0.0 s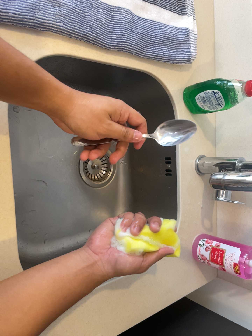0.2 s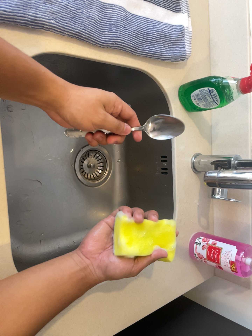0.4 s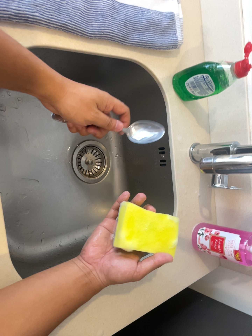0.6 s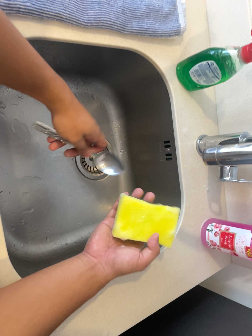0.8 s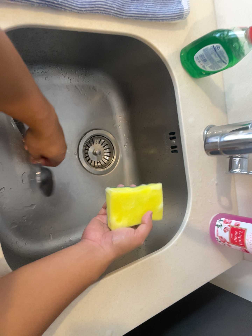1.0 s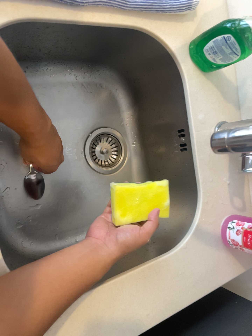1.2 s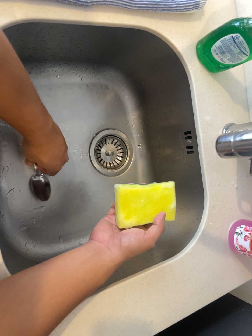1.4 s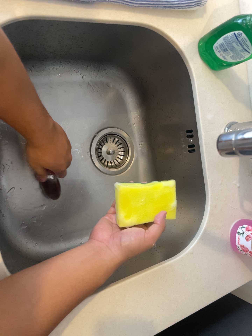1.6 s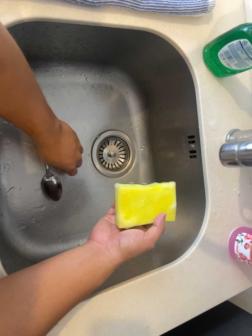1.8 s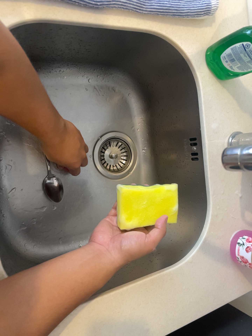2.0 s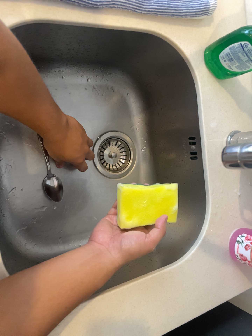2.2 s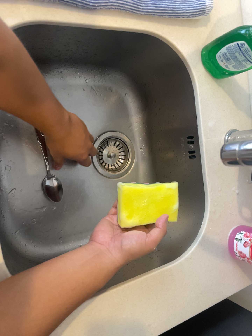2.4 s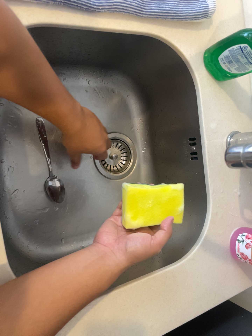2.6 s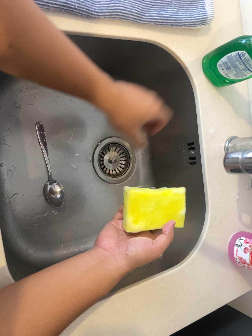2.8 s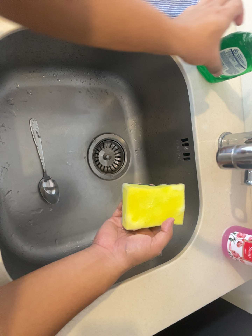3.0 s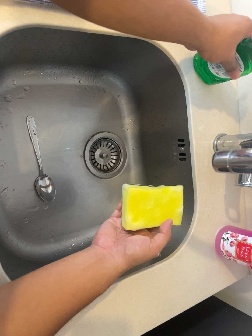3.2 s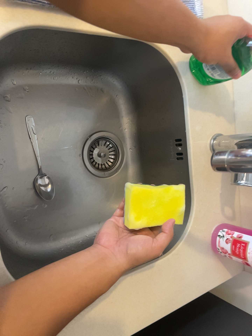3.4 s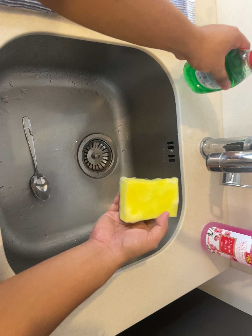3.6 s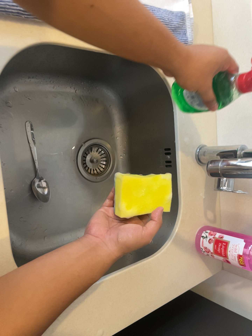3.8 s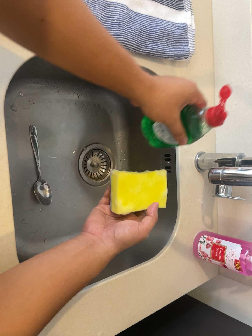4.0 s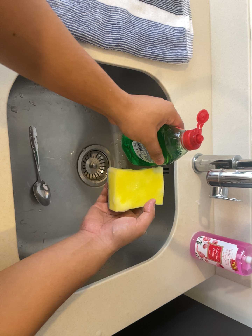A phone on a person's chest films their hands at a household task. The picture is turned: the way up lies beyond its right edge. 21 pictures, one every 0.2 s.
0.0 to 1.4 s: The camera pans to its left by about 10 degrees. It travels forward and to its right, about 12 cm, so what stands in front looms larger.
1.4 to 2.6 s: The camera shifts only a little, or ends up much as it began.
2.6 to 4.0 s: The camera pans to its right by about 10 degrees. It travels backward and to its left, about 10 cm, so what stands in front gets smaller.
The film runs backward here.
